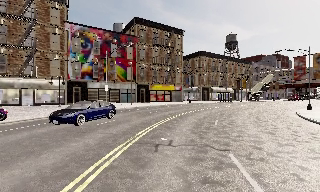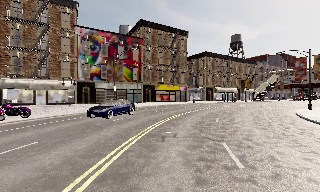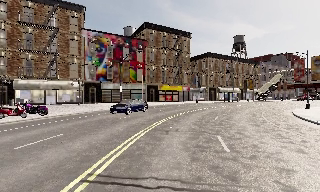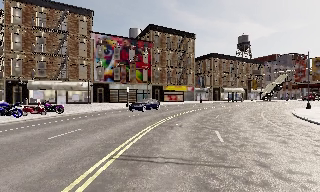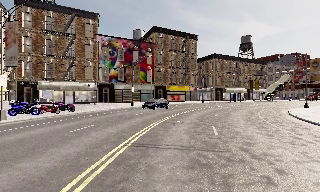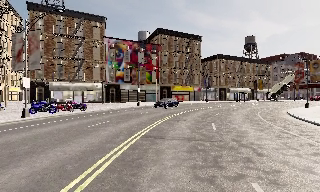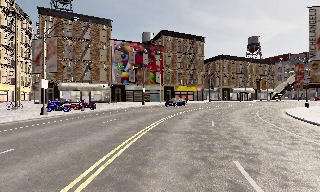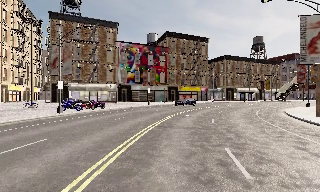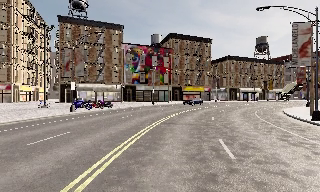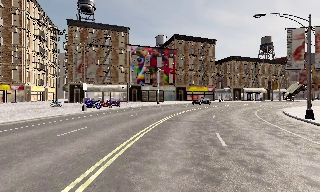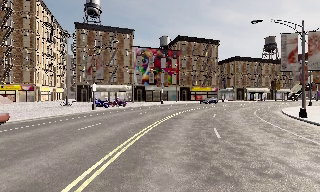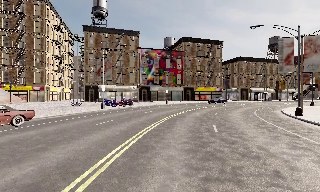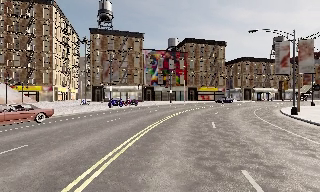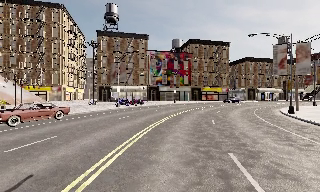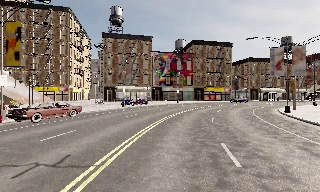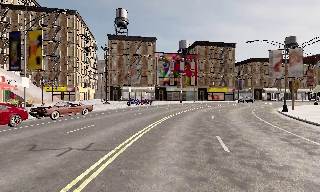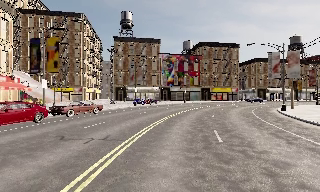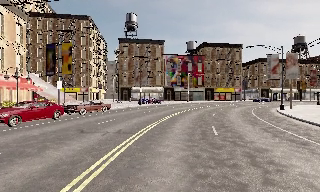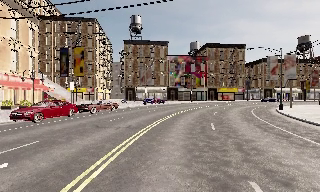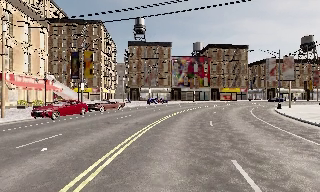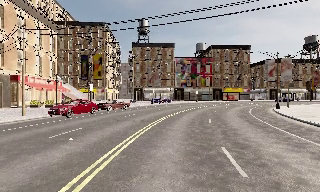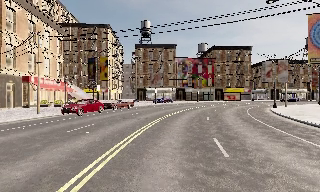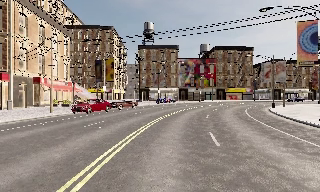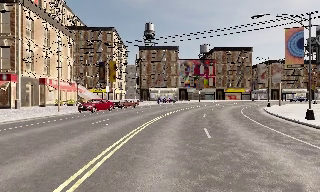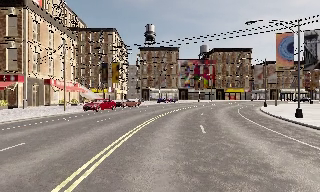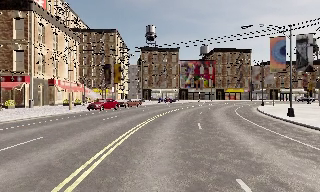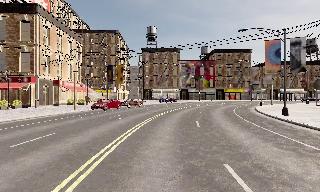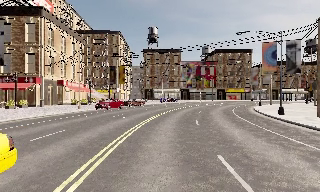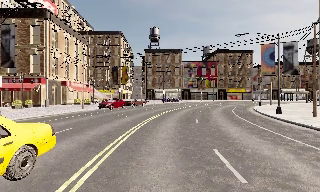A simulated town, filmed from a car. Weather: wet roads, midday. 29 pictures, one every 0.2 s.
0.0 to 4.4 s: The camera pans to its left, which is counterclockwise from overhead, by about 30 degrees. It travels backward, about 25 m, so what stands in front gets smaller.
4.4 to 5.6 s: The camera travels backward, about 5 m, so what stands in front gets smaller. It loses speed.
The film runs backward here.
